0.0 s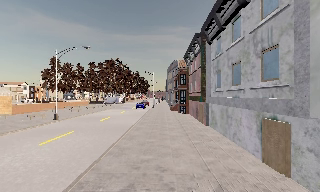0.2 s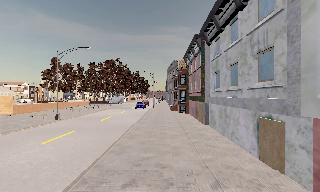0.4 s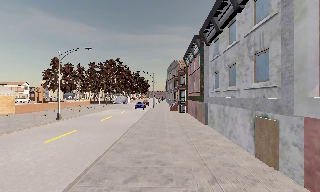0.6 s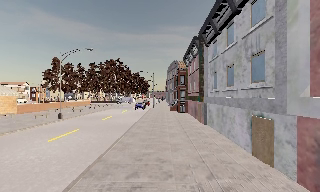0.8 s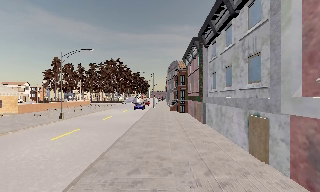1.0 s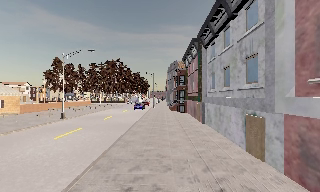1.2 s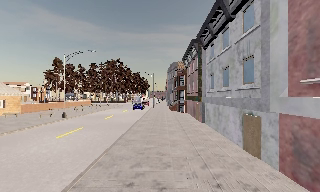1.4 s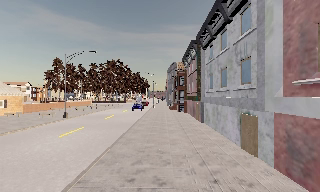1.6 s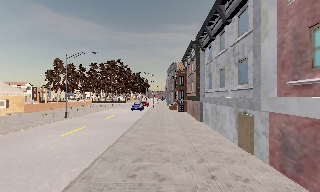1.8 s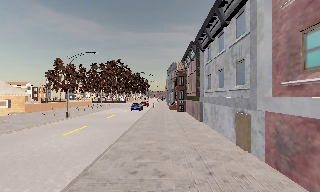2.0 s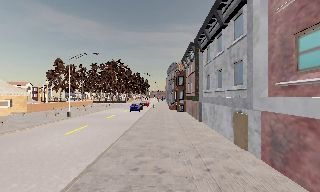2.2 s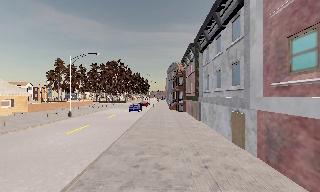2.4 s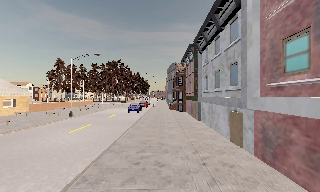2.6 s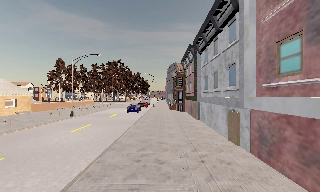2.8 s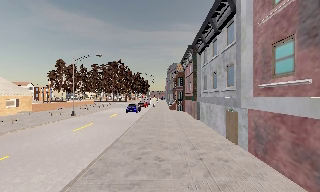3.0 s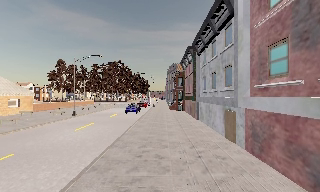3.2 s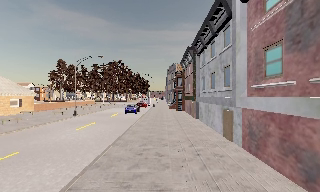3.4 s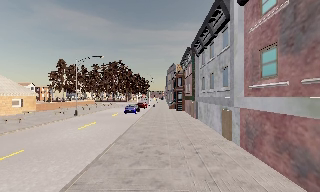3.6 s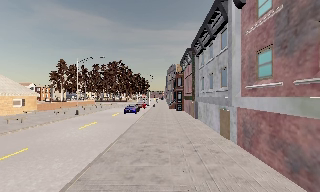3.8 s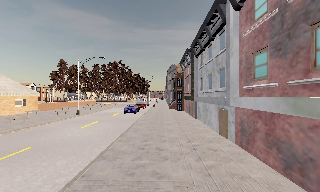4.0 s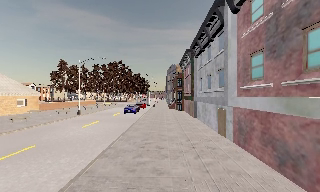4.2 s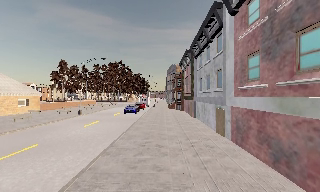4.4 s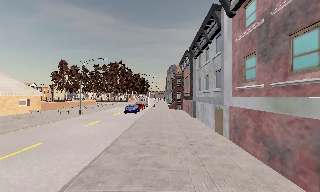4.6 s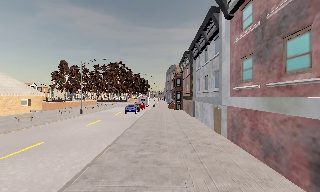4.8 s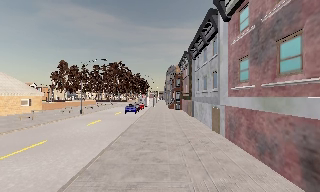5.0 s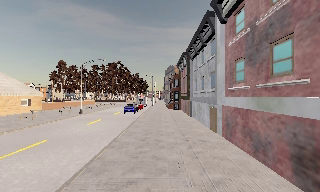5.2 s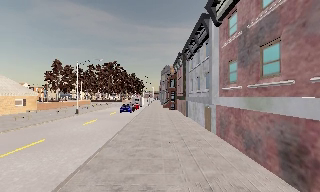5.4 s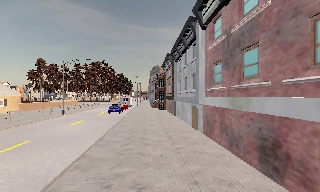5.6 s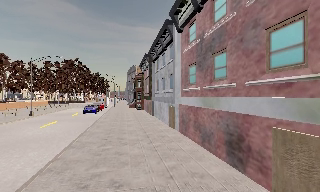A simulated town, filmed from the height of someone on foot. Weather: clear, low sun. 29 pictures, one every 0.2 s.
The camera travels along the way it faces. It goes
backward.
0.0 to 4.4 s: The camera travels backward, about 5 m, so what stands in front gets smaller.
4.4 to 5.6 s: The scene slides to the left, as the camera pans about 15 degrees to its right. It travels backward, about 1.5 m, so what stands in front gets smaller.
The film runs backward here.
